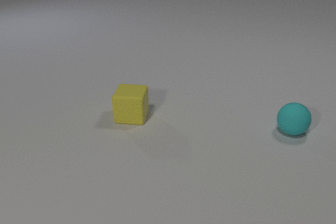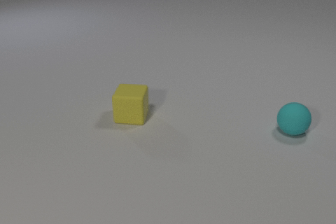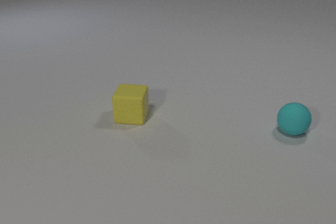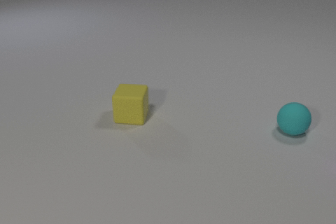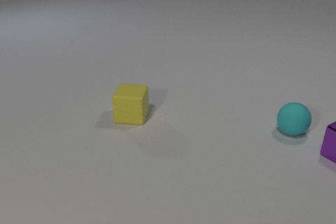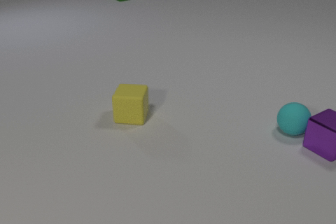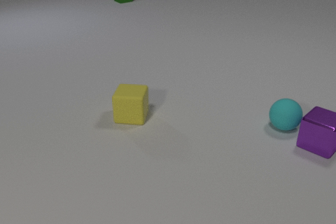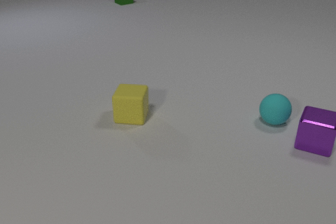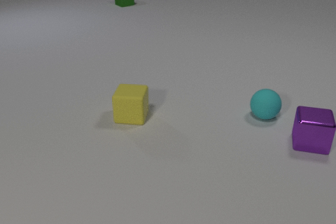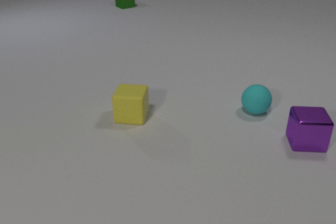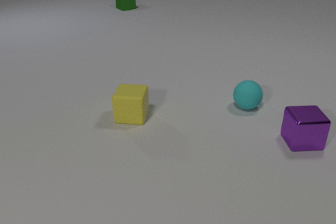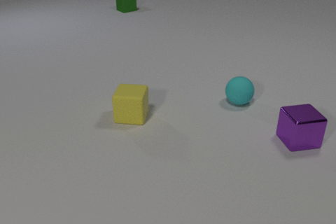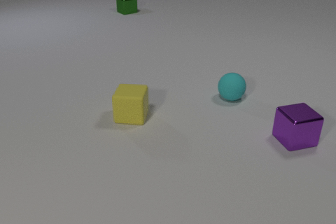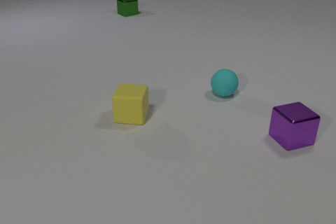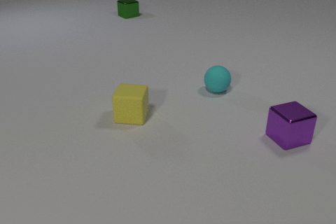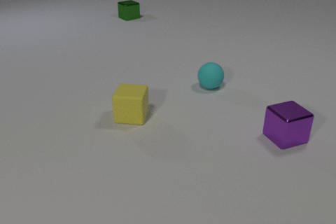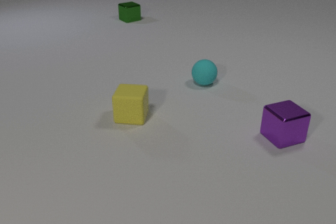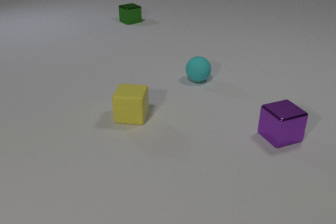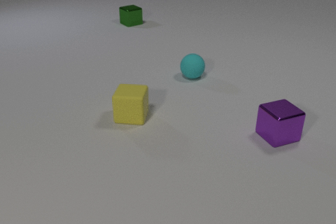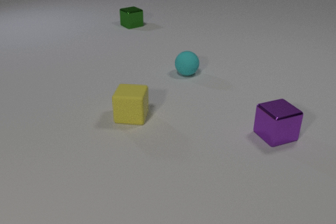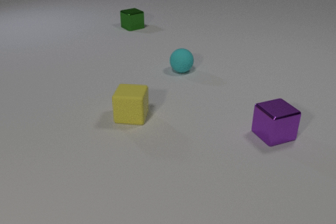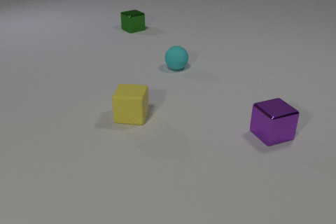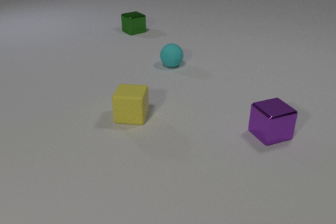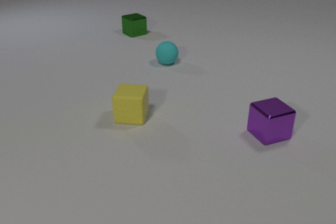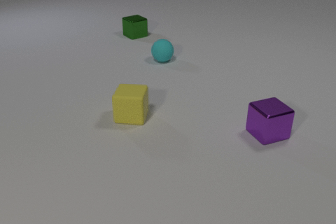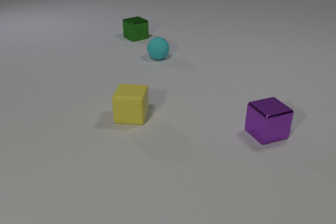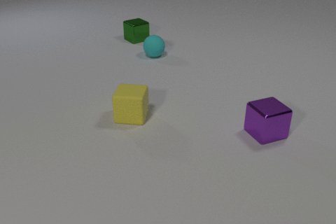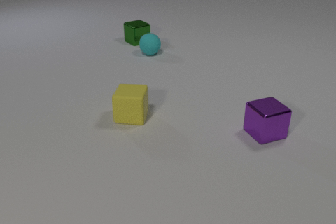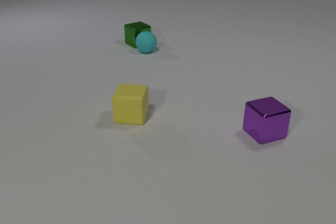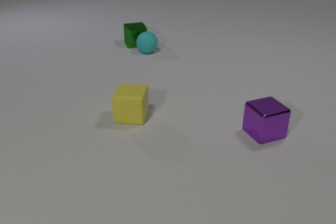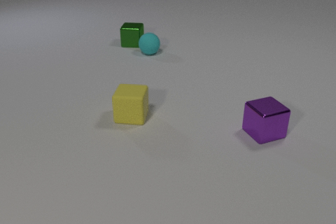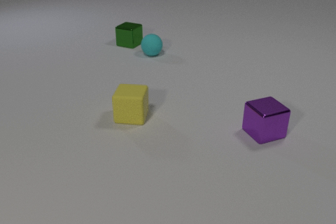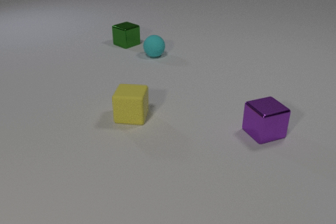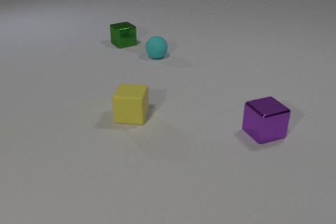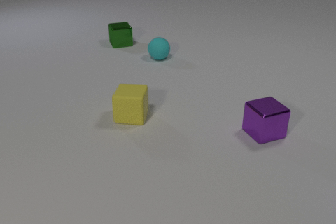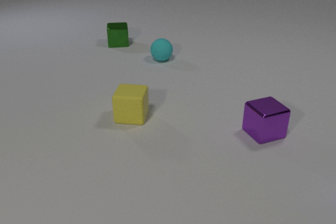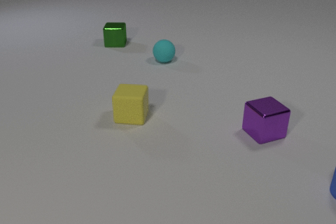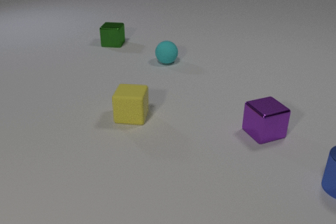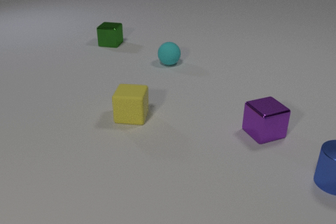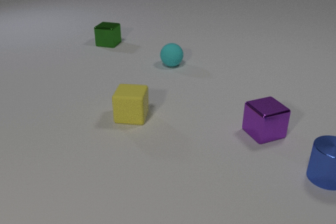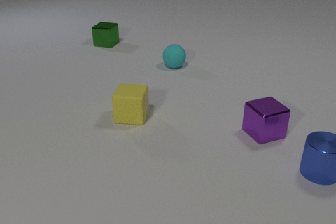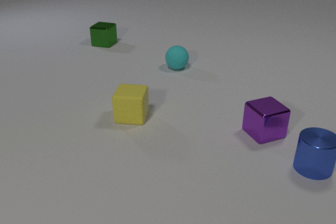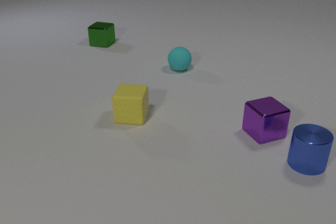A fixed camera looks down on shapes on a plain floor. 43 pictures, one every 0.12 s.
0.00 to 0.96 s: The purple metal cube comes in at the right edge, slides to the left, spins so that its near face slides to the right, counterclockwise seen from above. The cyan rubber sphere rolls to the left and away from the camera. The green metal cube comes in at the top edge, slides toward the camera. The purple metal cube and the cyan rubber sphere collide.
0.96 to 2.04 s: The purple metal cube slides to the left, spins so that its near face slides to the right, counterclockwise seen from above. The cyan rubber sphere rolls away from the camera and to the left. The green metal cube slides toward the camera.
2.04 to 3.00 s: The purple metal cube slides to the left. The cyan rubber sphere rolls away from the camera and to the left. The green metal cube slides toward the camera.
3.00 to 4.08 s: The cyan rubber sphere moves, and ends about where it began. The green metal cube slides toward the camera and to the left, spins clockwise seen from above by about 105 degrees, its near face sliding to the left. The cyan rubber sphere and the green metal cube collide.
4.08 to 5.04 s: The cyan rubber sphere rolls toward the camera and to the right. The blue metal cylinder comes in at the right edge, slides to the left and away from the camera. The green metal cube slides to the left, spins clockwise seen from above by about 30 degrees, its near face sliding to the left.
What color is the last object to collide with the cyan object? green.
Are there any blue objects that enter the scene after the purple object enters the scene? yes.
How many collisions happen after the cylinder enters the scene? 0.
